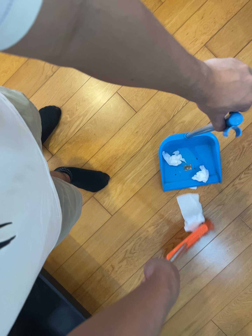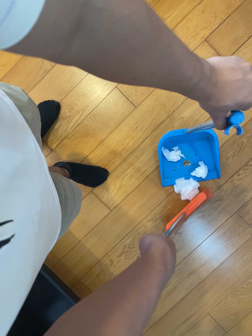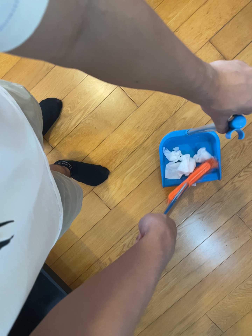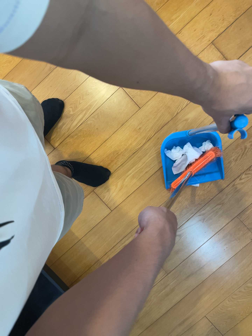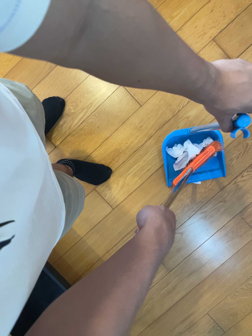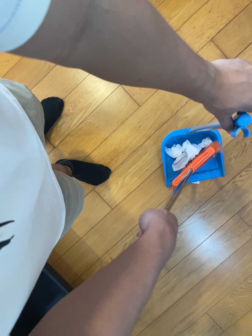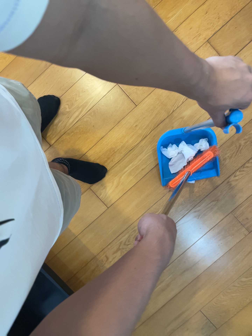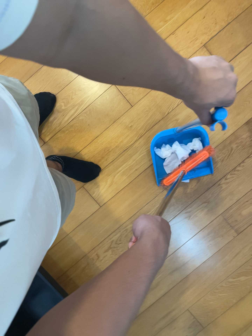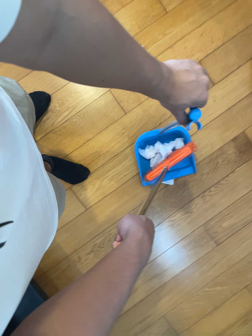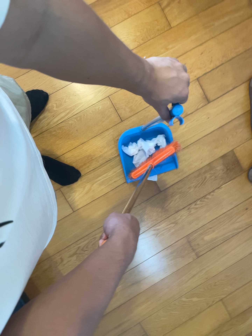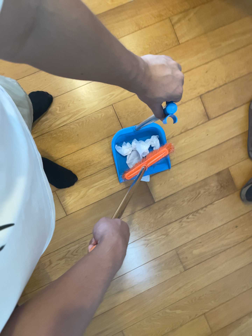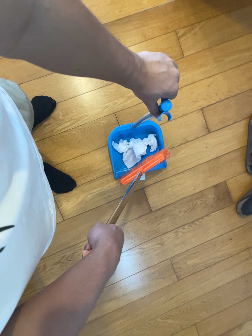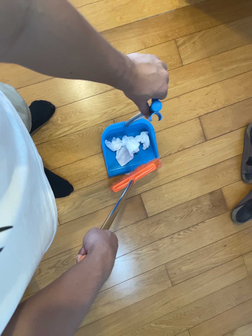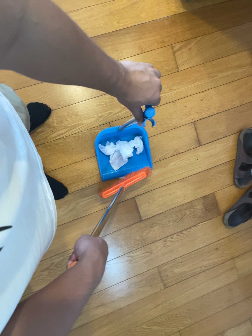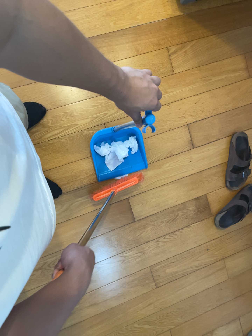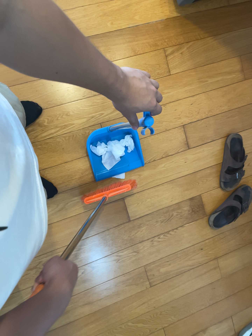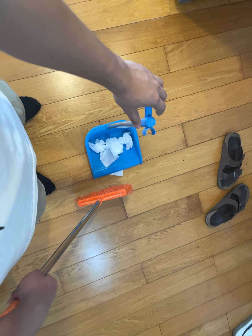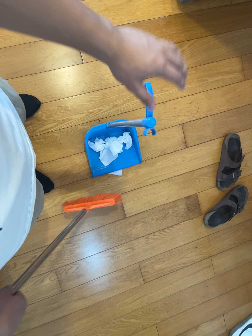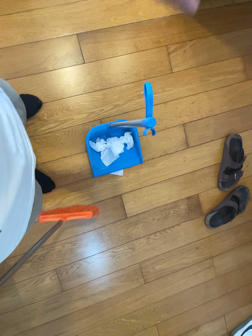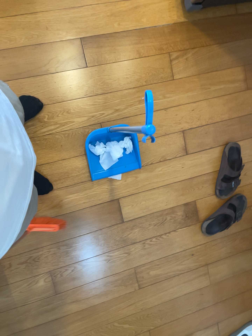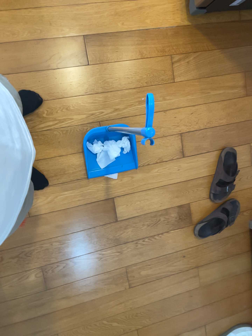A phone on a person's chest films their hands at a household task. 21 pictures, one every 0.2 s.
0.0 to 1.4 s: The camera shifts only a little, or ends up much as it began.
1.4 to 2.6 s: The camera pans to its right by about 10 degrees. It travels toward the top of its view, to its left and backward, about 18 cm, so close, fixed things drift downward. It rolls about its line of sight by about 20 degrees, and the scene rotates clockwise.
2.6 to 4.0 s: The camera rolls about its line of sight by about 10 degrees, and the scene rotates clockwise.
The film runs forward here.
